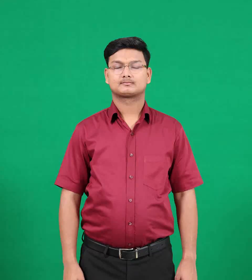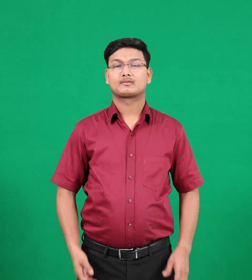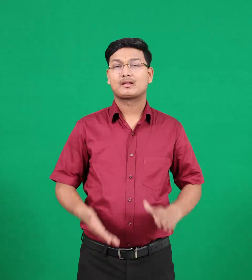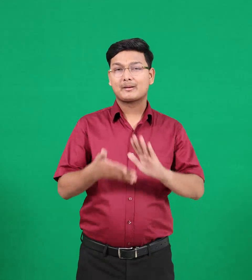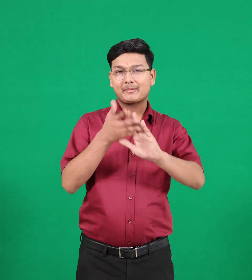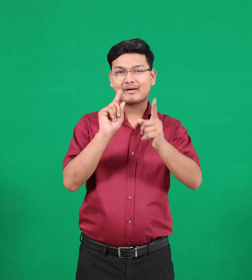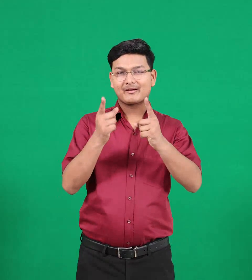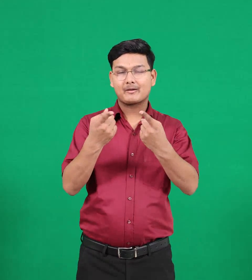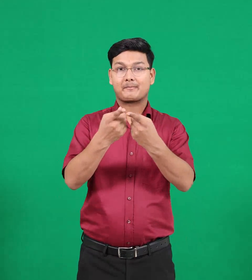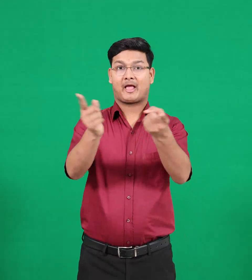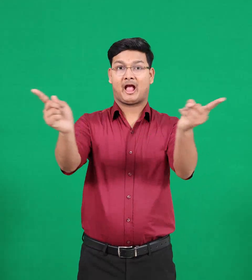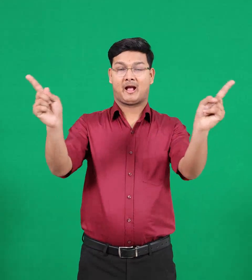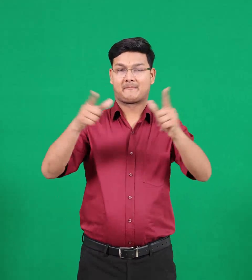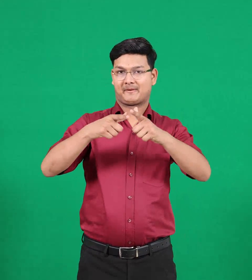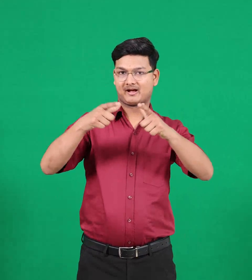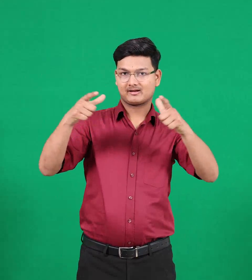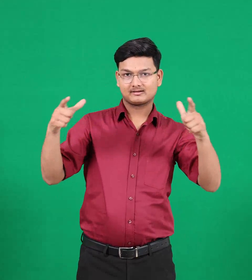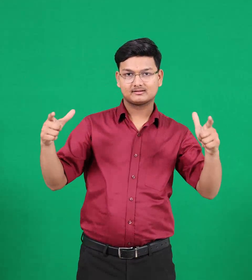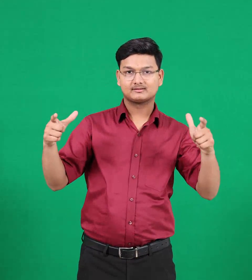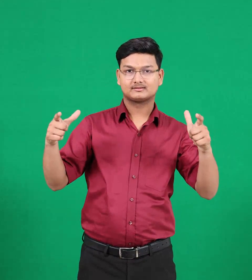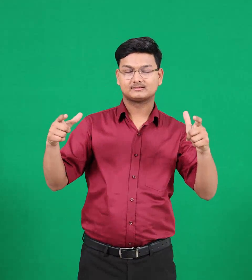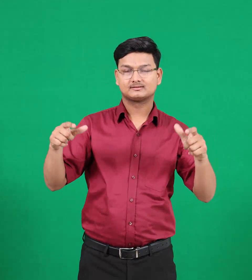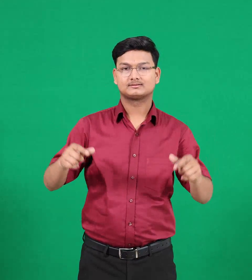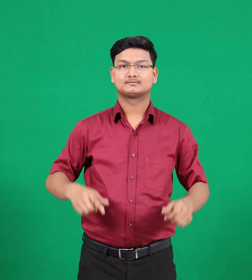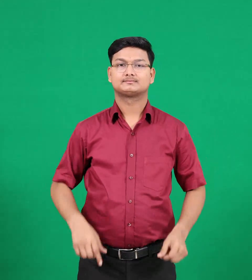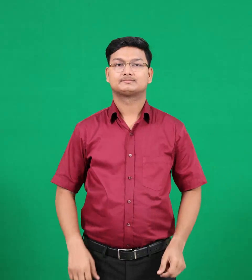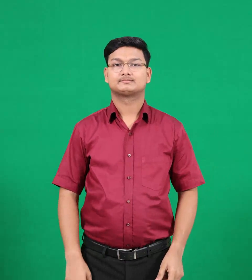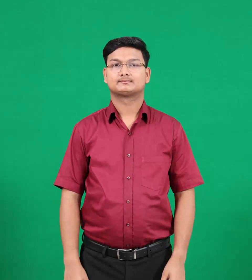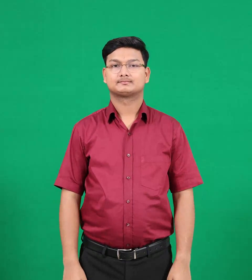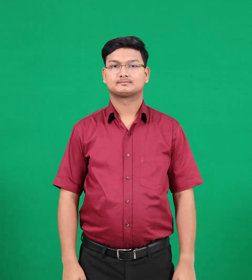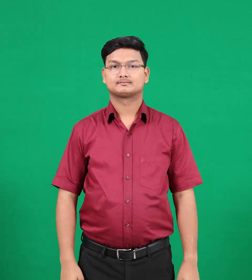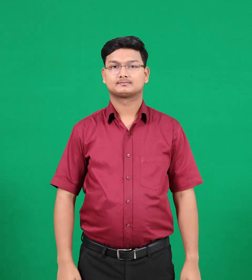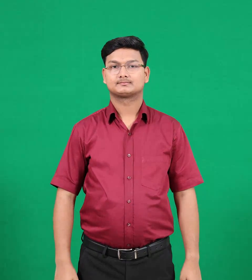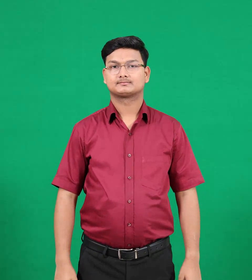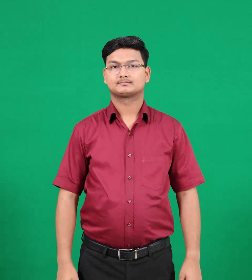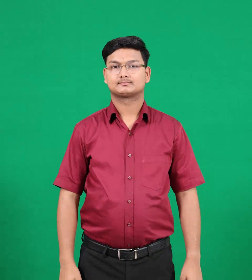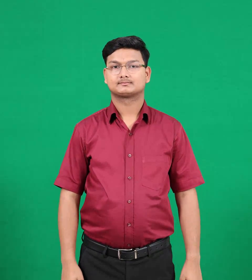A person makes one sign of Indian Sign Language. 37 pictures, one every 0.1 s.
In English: banquets
